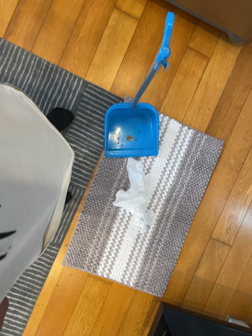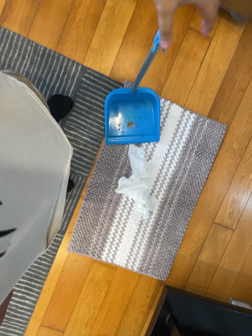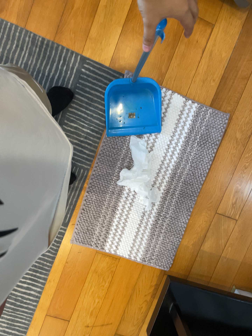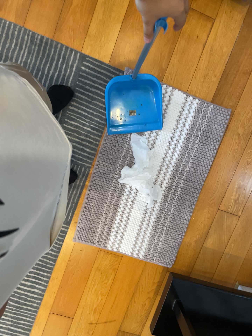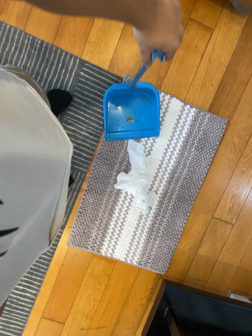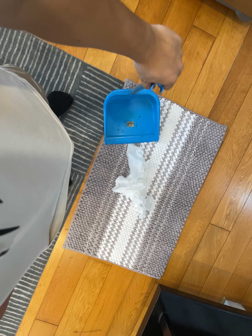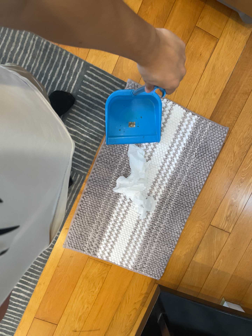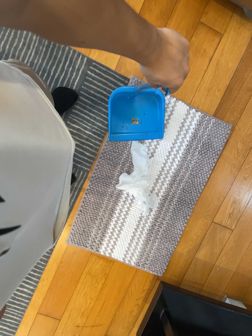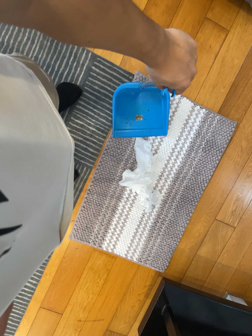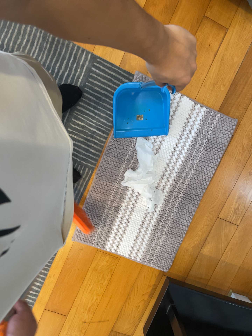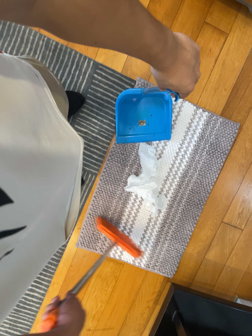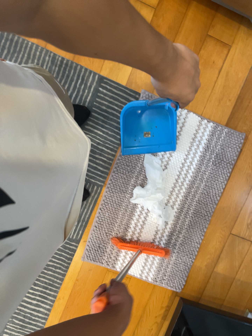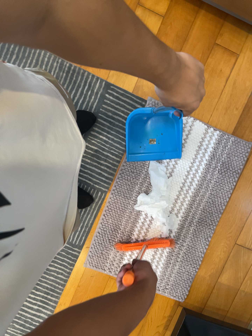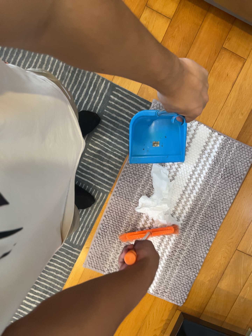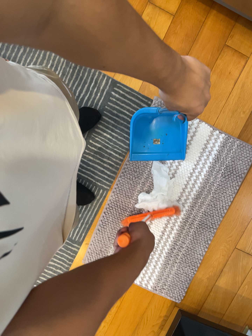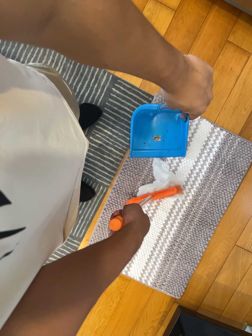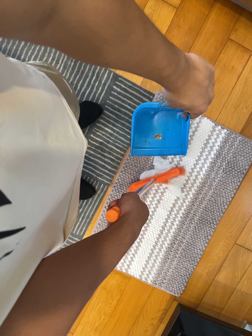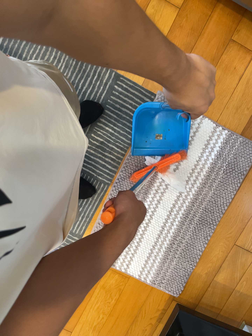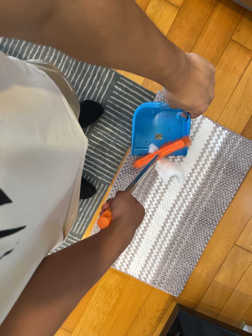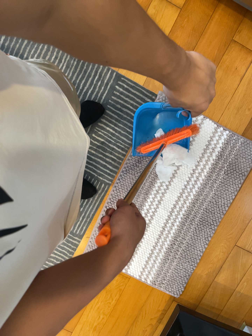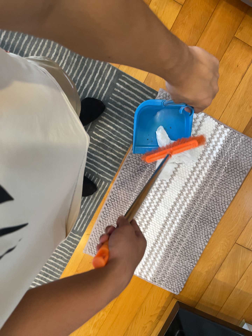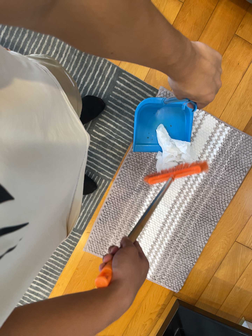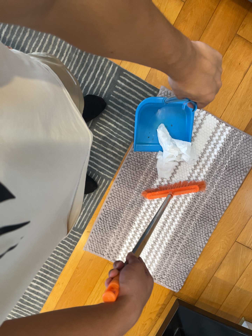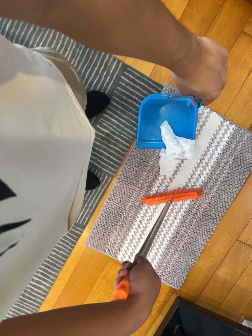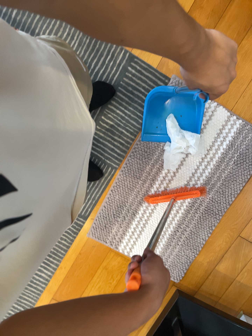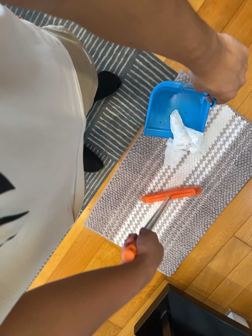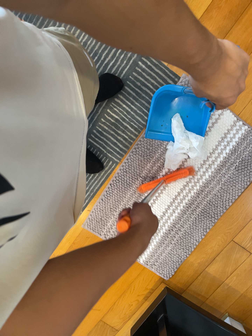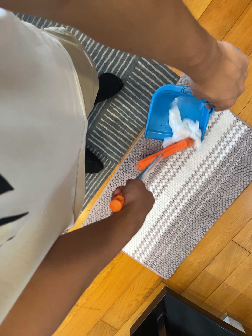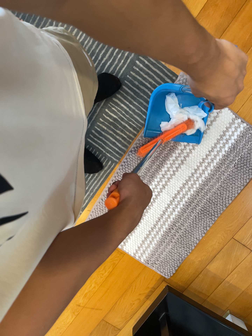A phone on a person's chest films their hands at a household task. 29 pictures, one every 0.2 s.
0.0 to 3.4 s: The camera travels toward the top of its view, about 8 cm.
3.4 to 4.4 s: The camera keeps its place and its aim.
4.4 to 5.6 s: The camera shifts only a little, or ends up much as it began.
The film runs forward here.
